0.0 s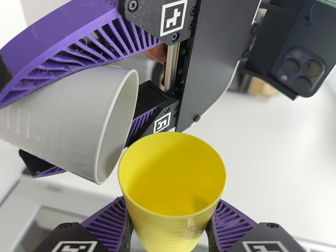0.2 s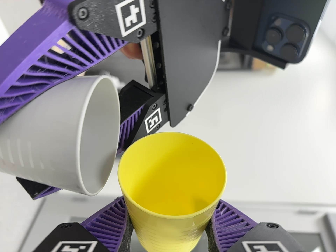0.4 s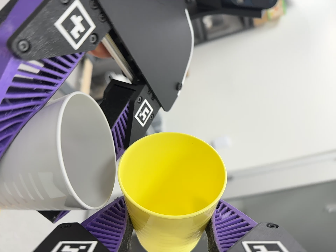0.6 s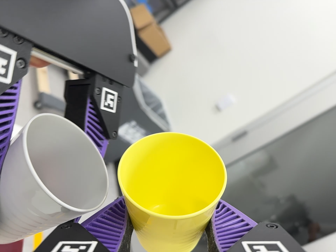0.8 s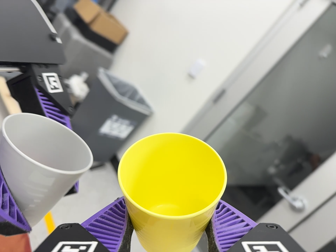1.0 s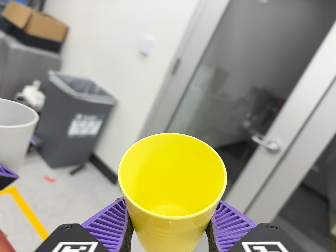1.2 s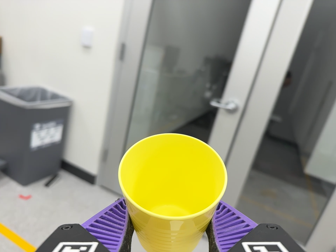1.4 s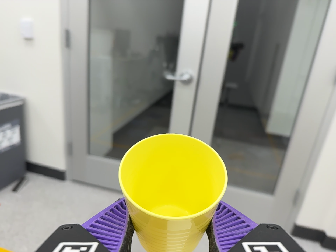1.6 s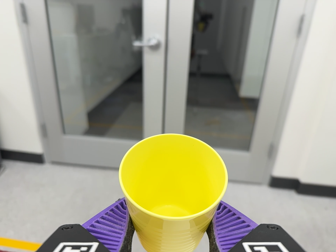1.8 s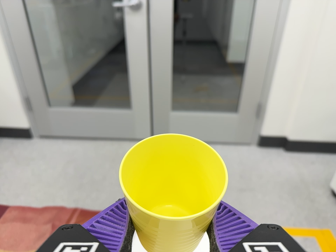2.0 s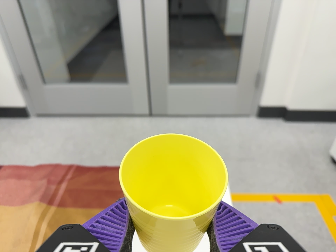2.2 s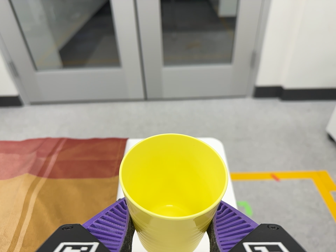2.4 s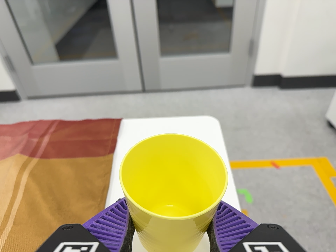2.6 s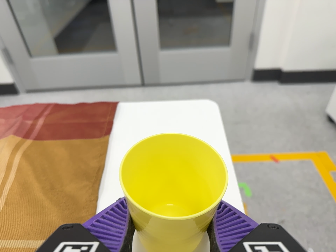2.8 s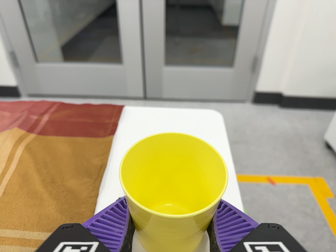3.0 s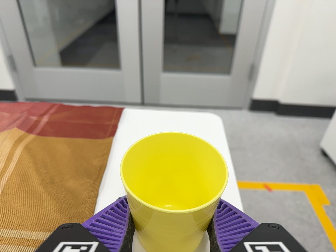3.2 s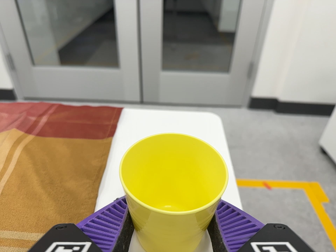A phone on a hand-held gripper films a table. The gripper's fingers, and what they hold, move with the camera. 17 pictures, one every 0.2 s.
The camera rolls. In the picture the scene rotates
counterclockwise.
The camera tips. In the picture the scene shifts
upward.
0.0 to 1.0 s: The camera travels to its right, about 18 cm, so close, fixed things drift to the left. Its aim tips toward the bottom of its view by about 20 degrees, and the scene shifts upward. It rolls about its line of sight by about 80 degrees, and the scene rotates counterclockwise.
1.0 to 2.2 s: The scene slides to the left, as the camera pans about 20 degrees to its right. It travels toward the bottom of its view and to its right, about 32 cm, so close, fixed things drift upward. Its aim tips toward the bottom of its view by about 25 degrees, and the scene shifts upward. It rolls about its line of sight by about 40 degrees, and the scene rotates counterclockwise.
2.2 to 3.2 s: The camera travels toward the bottom of its view, about 6 cm.
The film runs forward here.
